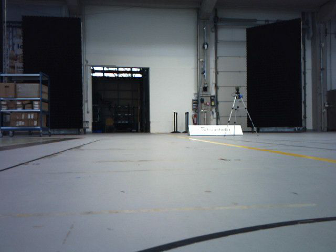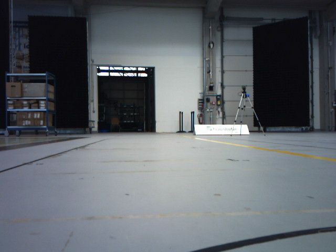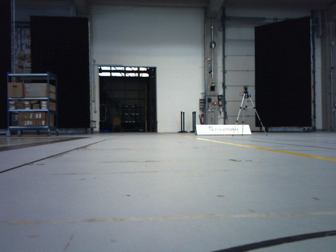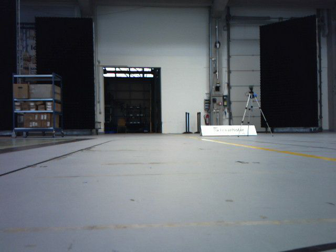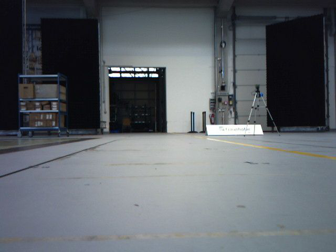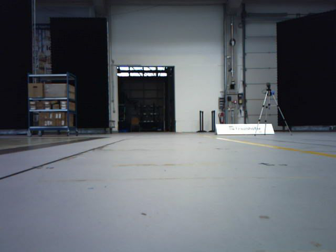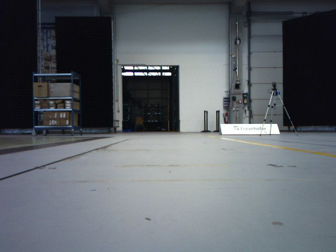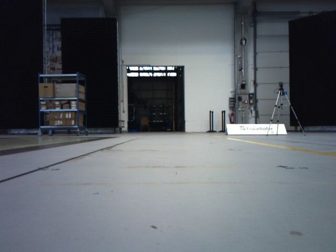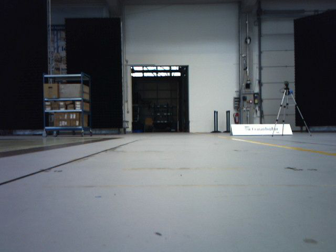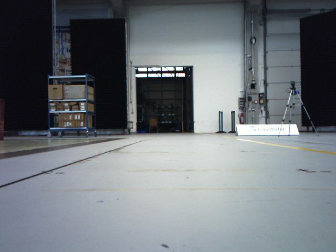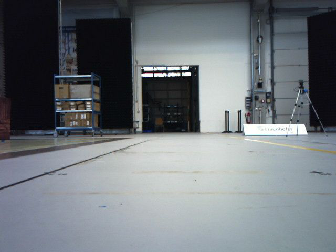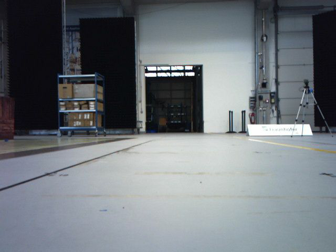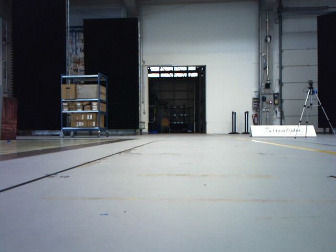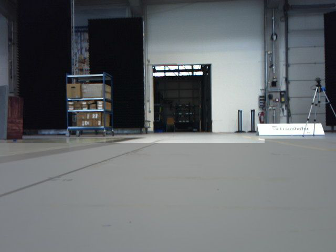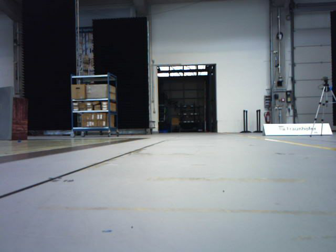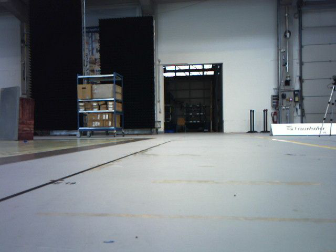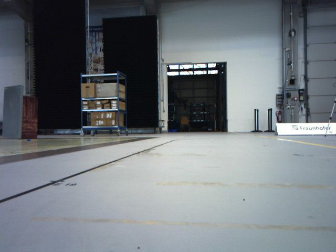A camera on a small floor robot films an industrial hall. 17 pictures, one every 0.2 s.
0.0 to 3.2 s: The scene slides to the right, as the camera pans about 15 degrees to its left. It travels forward, about 0.6 m, so what stands in front looms larger.
The film runs forward here.
